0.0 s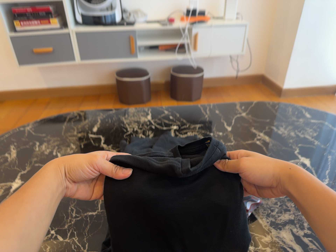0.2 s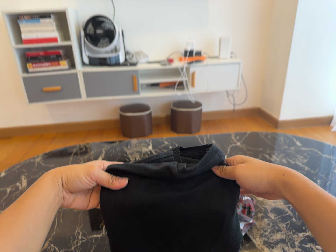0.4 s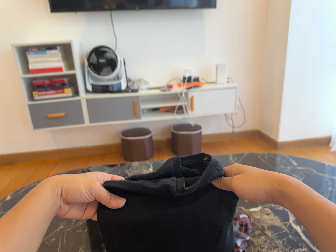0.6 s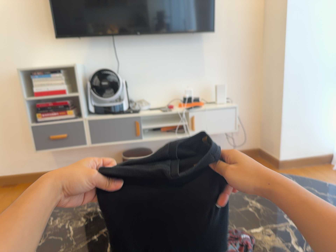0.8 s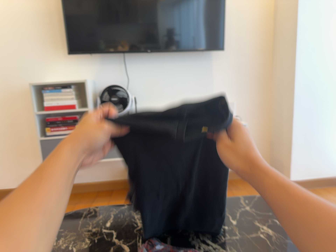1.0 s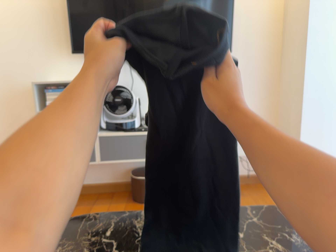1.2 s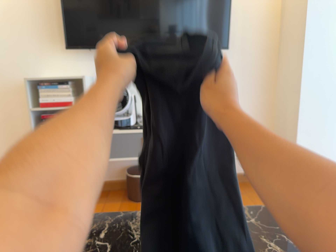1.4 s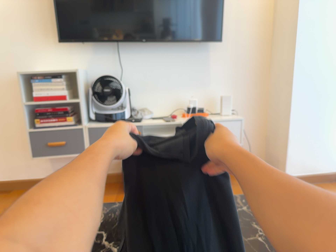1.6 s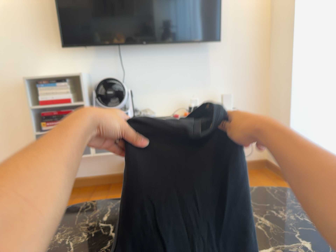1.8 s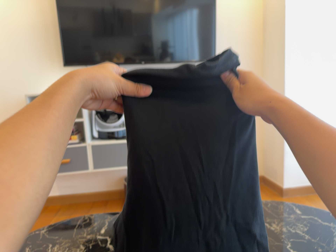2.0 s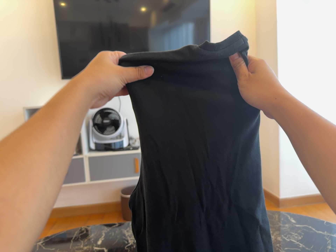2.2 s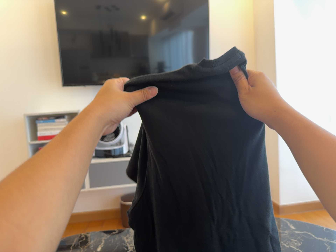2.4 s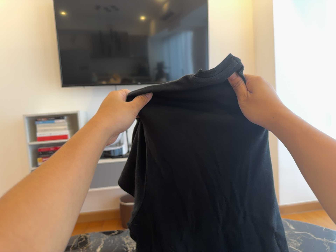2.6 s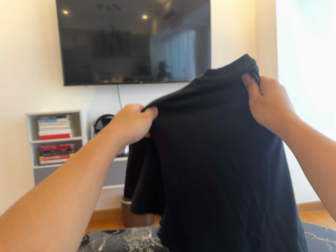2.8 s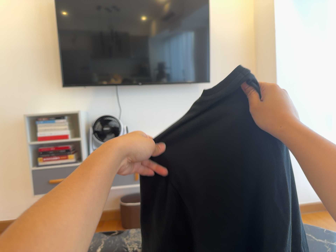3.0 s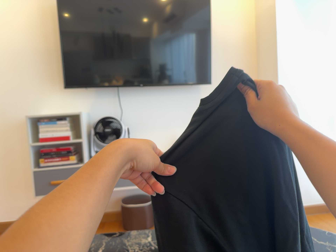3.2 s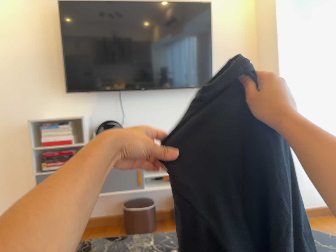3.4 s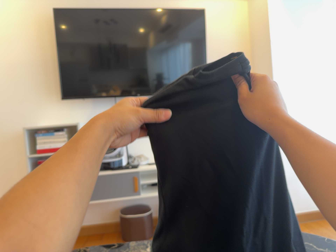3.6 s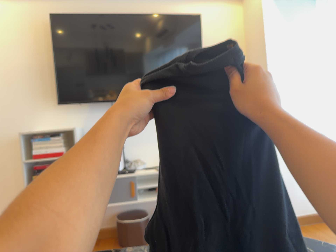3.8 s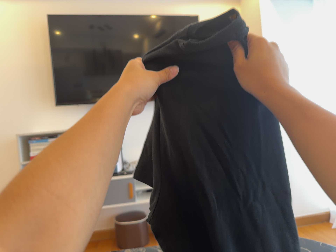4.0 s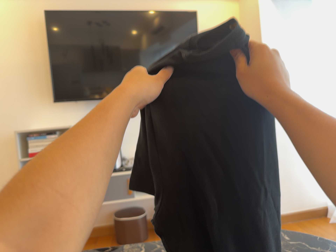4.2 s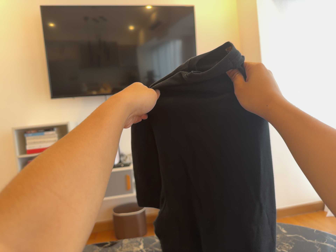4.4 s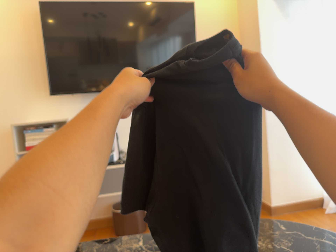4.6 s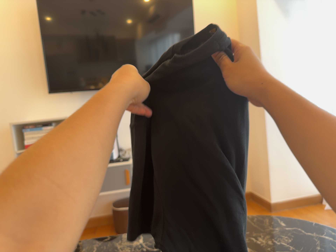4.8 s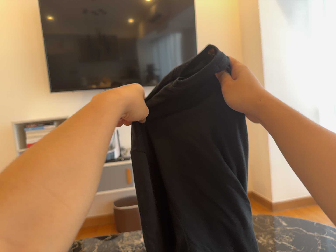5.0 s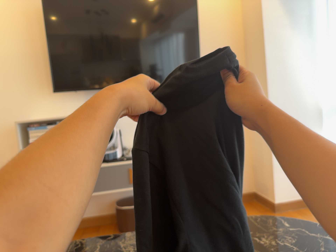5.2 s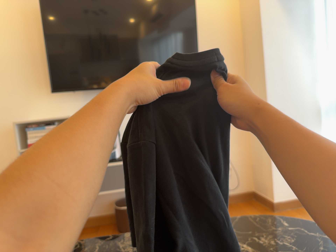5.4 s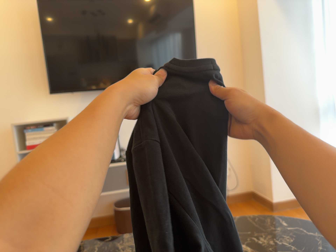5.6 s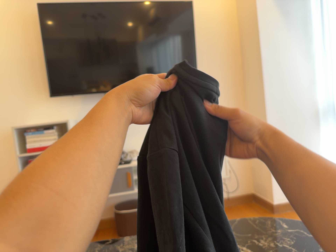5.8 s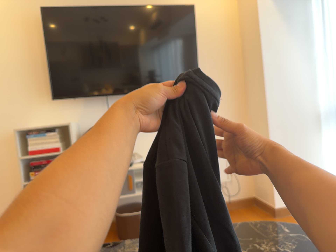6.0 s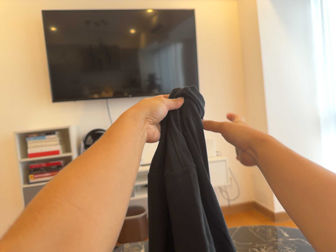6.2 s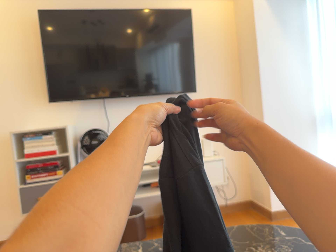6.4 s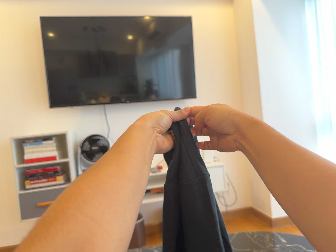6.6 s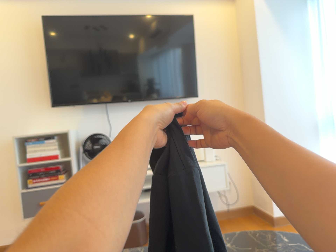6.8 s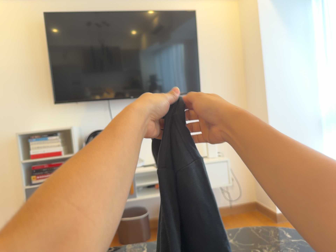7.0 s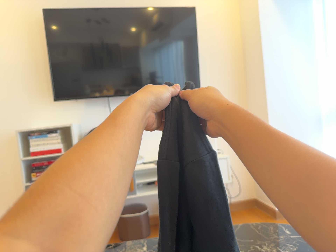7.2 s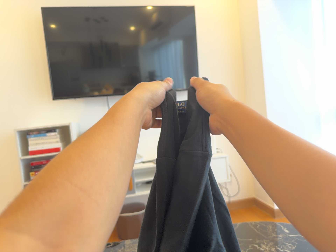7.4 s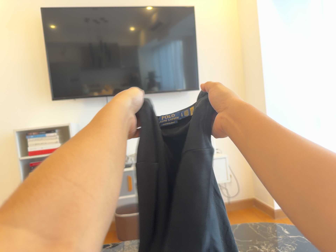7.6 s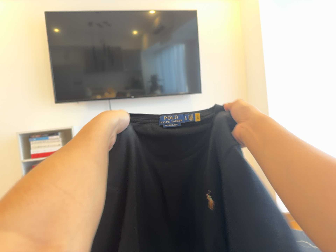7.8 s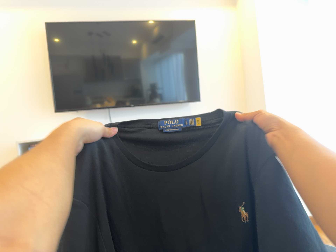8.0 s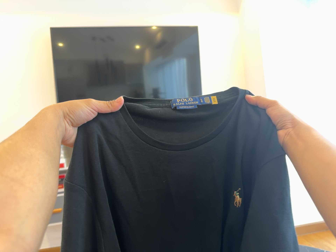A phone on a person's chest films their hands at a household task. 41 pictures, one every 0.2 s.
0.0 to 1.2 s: The camera's aim tips toward the top of its view by about 20 degrees, and the scene shifts downward.
1.2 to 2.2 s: The camera travels backward, about 14 cm, so what stands in front gets smaller.
2.2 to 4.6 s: The camera shifts only a little, or ends up much as it began.
4.6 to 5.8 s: The camera keeps its place and its aim.
5.8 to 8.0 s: The camera shifts only a little, or ends up much as it began.
The film runs backward here.
